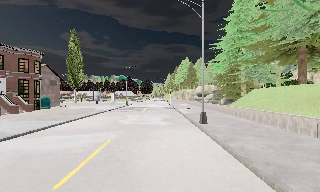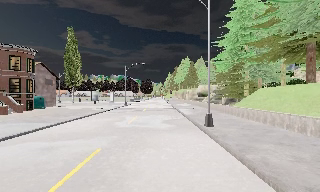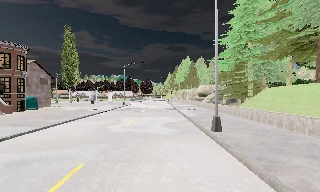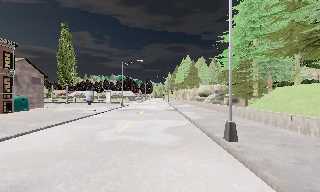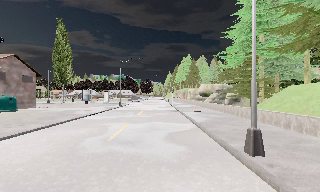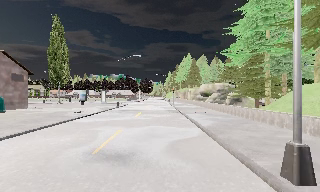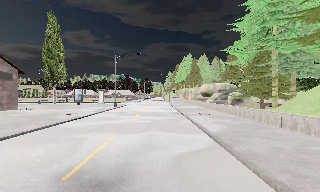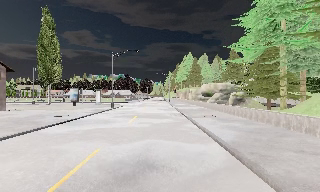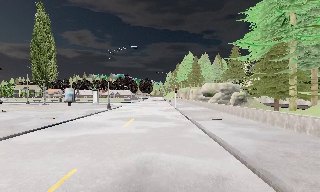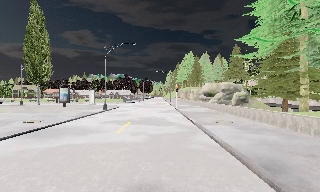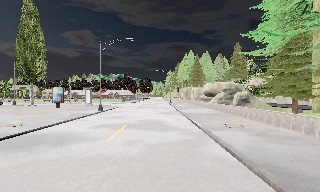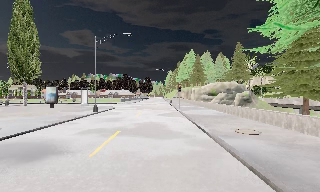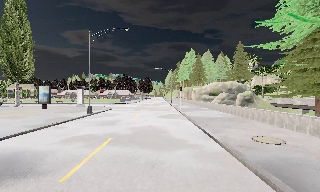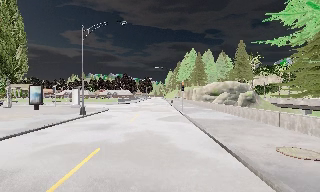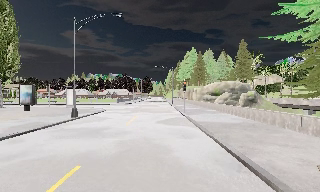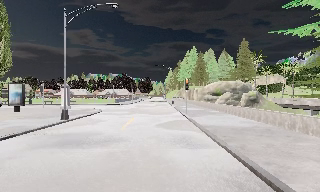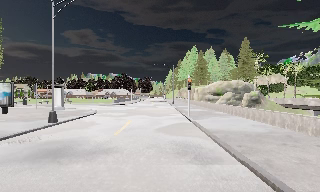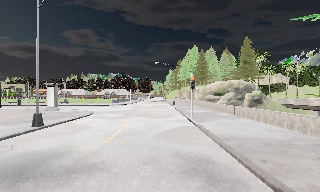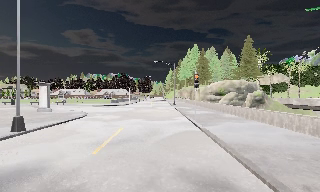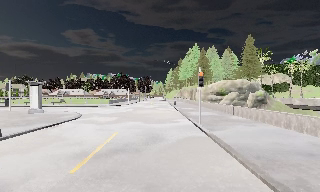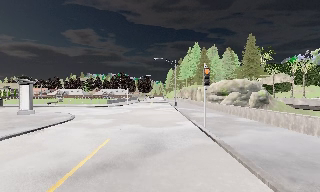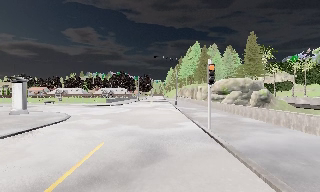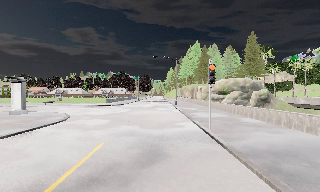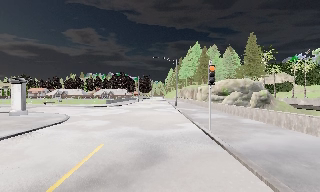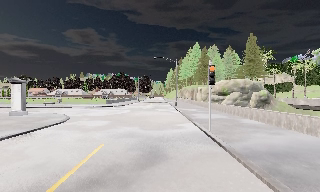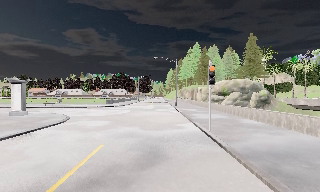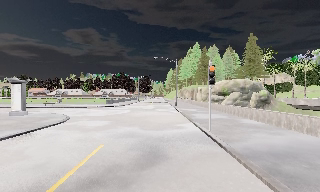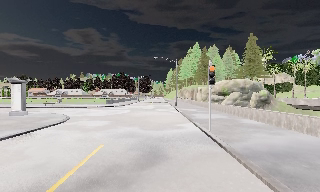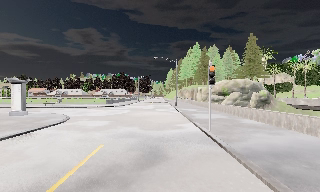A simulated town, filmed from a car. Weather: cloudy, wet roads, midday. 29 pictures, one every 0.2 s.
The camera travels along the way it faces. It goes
forward.
0.0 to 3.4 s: The camera travels forward, about 20 m, so what stands in front looms larger.
3.4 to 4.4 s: The camera travels forward, about 4 m, so what stands in front looms larger. It loses speed.
4.4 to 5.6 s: The camera keeps its place and its aim.
The film runs forward here.
